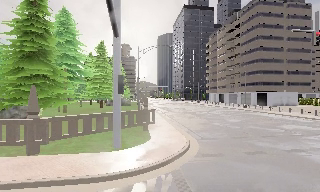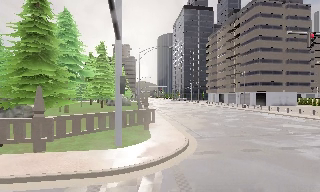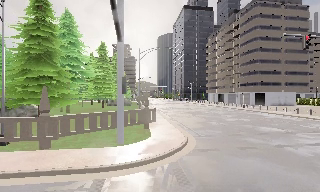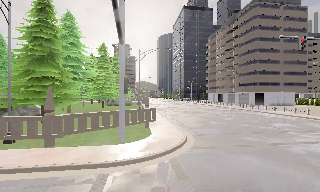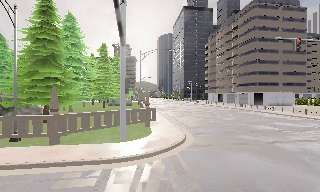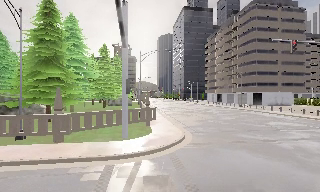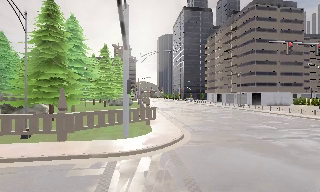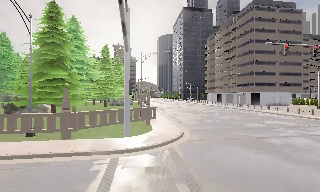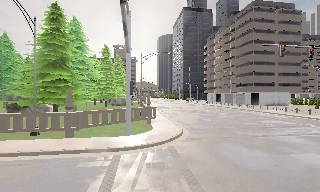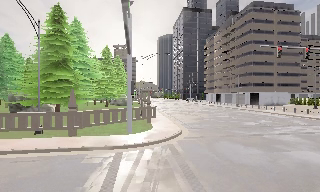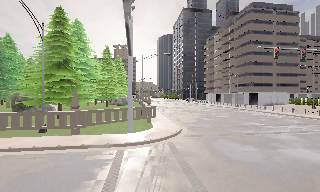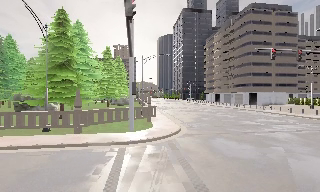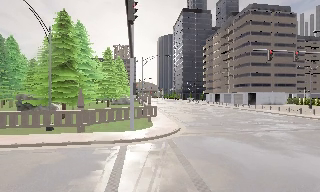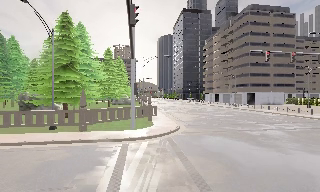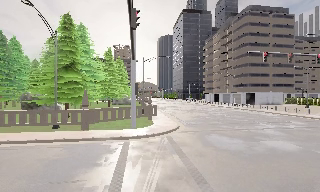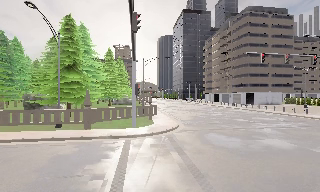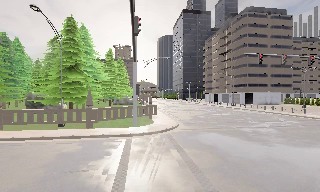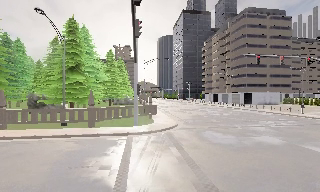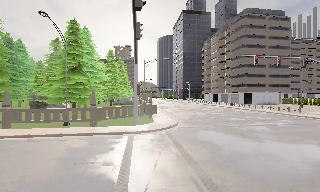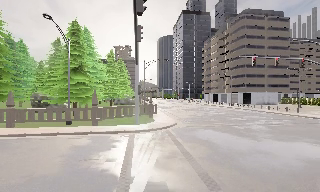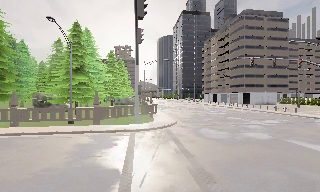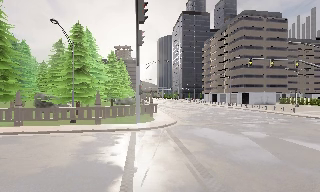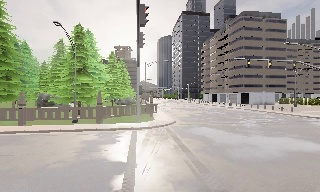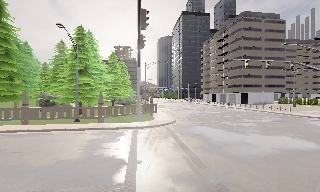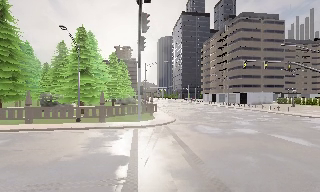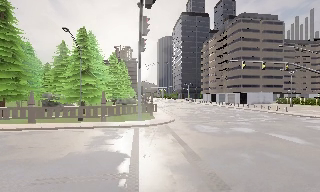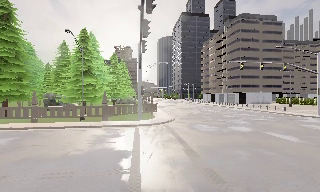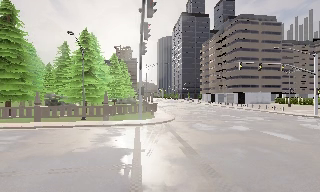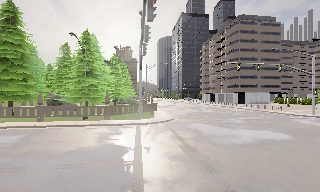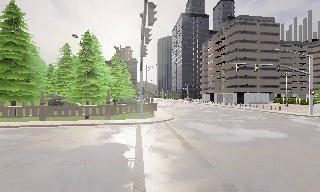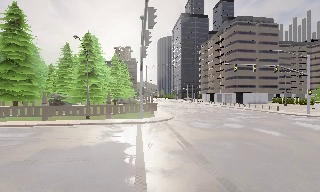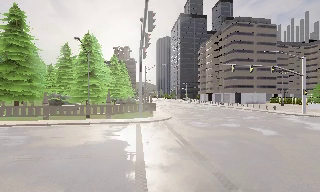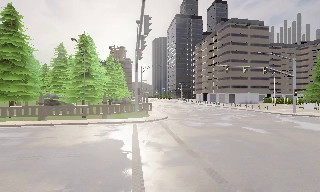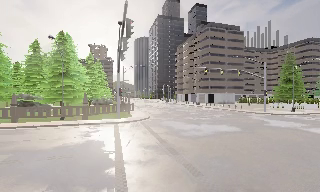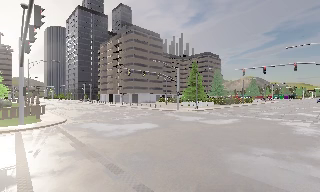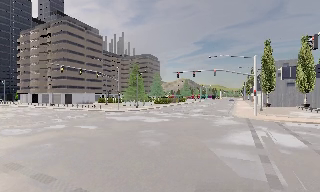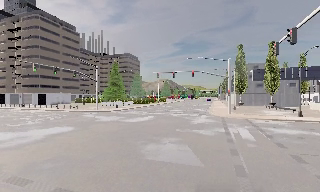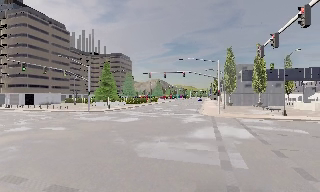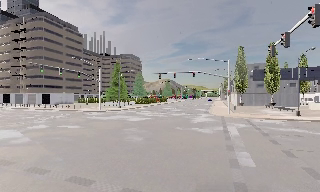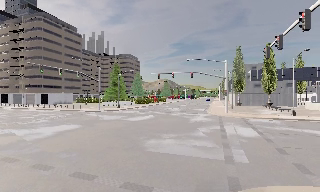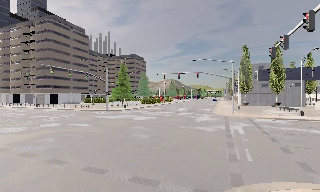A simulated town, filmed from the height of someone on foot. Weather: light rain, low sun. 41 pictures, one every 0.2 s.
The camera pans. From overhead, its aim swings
clockwise.
The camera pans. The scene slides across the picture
to the left.
0.0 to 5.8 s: The camera travels backward, about 10 m, so what stands in front gets smaller.
5.8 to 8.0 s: The scene slides to the left, as the camera pans about 60 degrees to its right. It travels backward, about 3.5 m.
The film runs backward here.
